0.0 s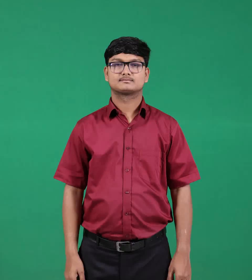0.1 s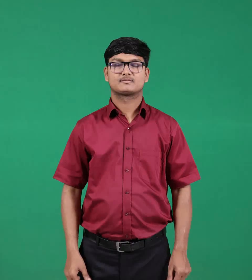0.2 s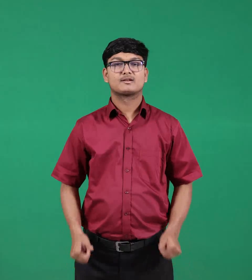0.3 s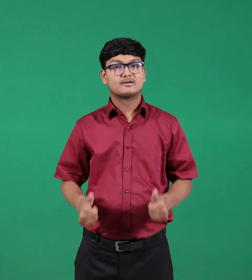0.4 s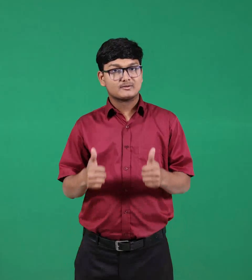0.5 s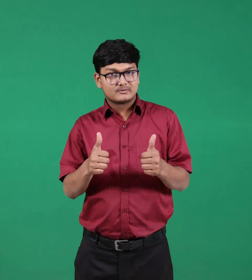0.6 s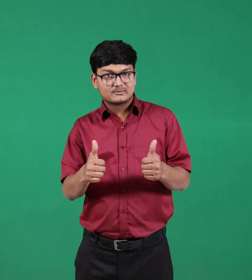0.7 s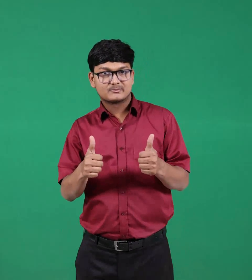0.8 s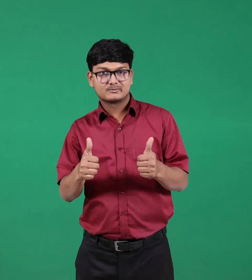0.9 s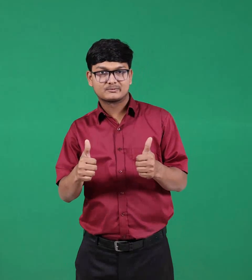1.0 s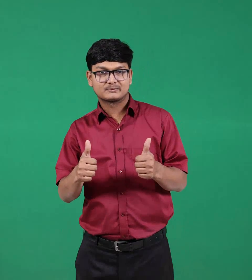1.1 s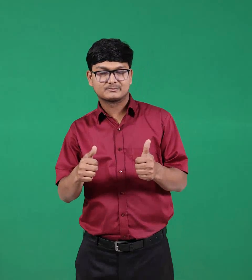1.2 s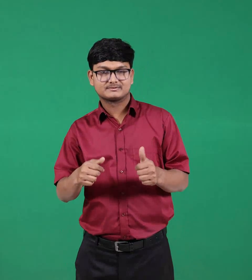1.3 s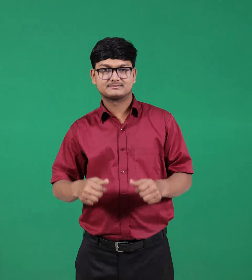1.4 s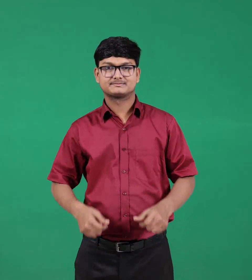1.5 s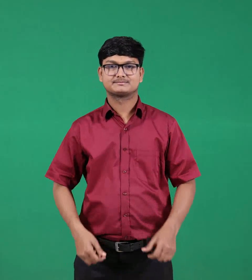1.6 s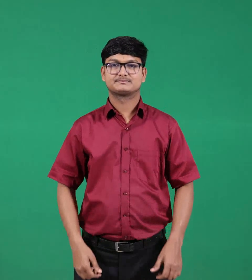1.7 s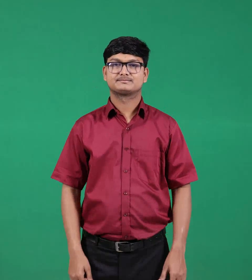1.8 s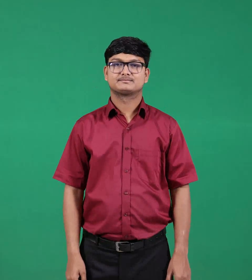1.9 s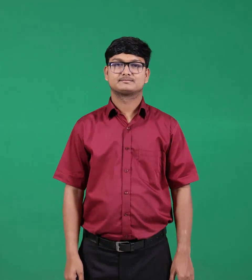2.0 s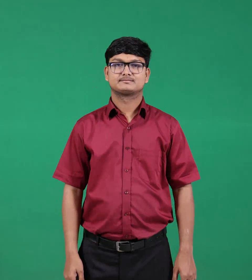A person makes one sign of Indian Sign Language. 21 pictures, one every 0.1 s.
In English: good
